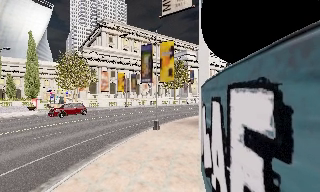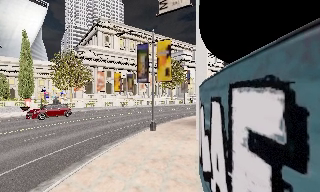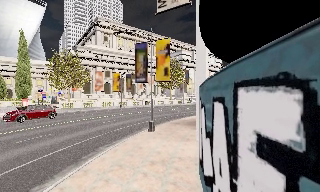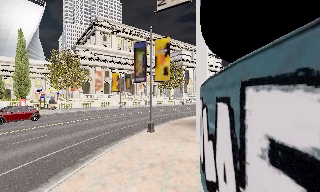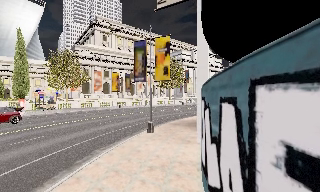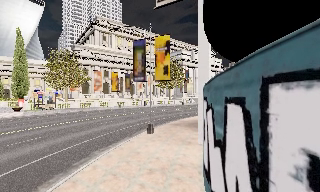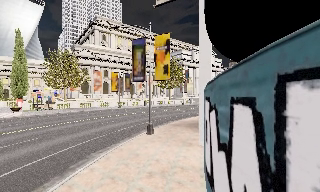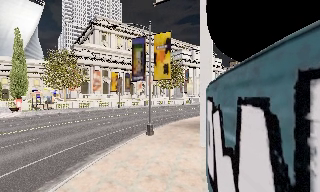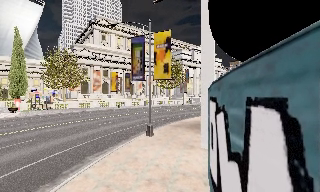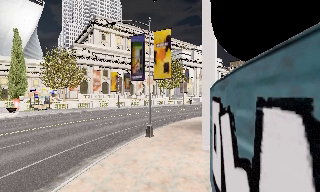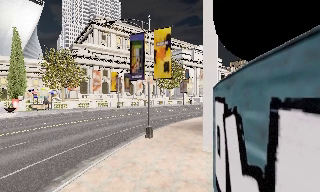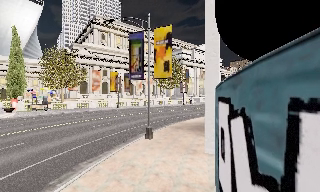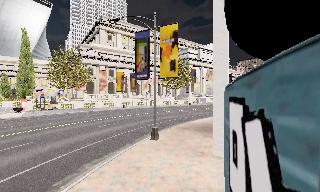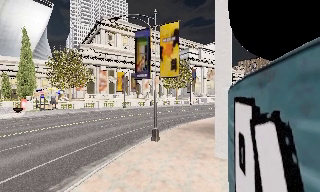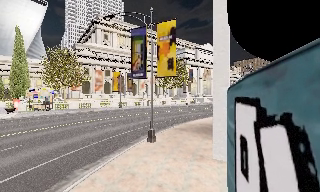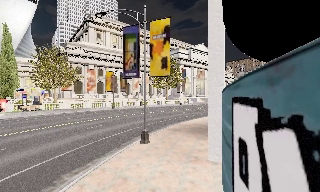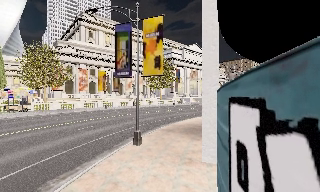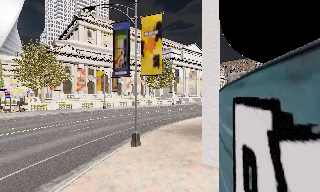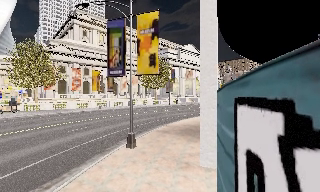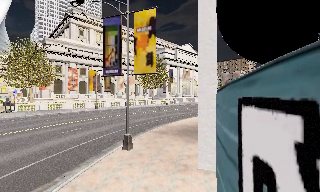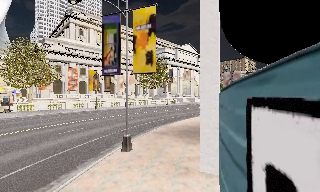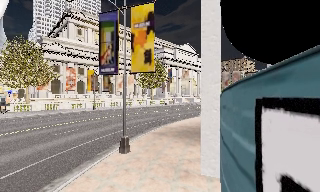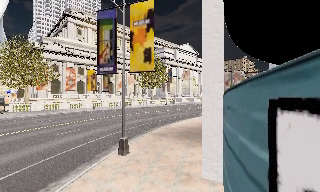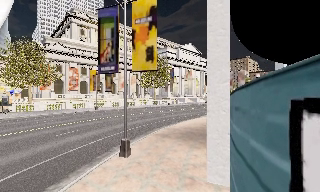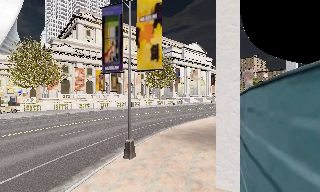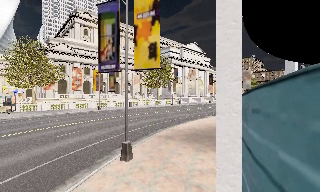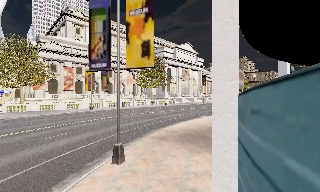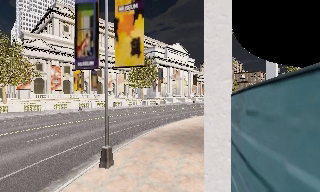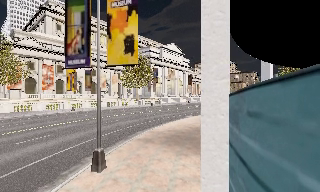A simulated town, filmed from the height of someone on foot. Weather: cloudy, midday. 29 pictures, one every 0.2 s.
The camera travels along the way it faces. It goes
forward.
0.0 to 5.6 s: The camera pans to its right, which is clockwise from overhead, by about 15 degrees. It travels forward, about 6 m, so what stands in front looms larger.
The film runs forward here.
